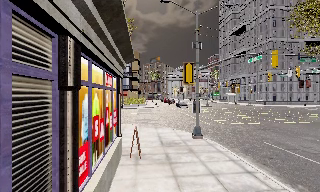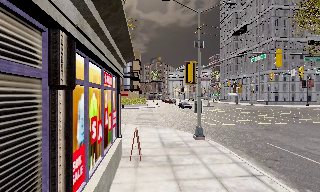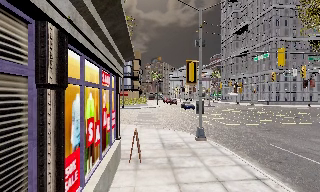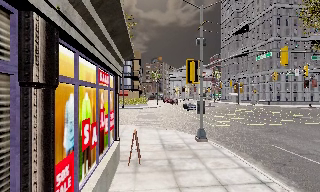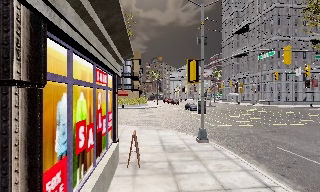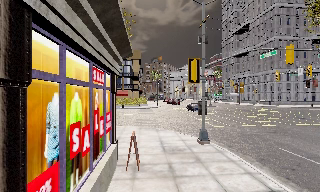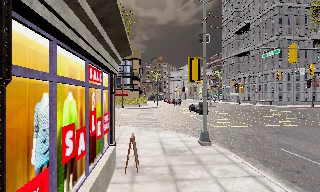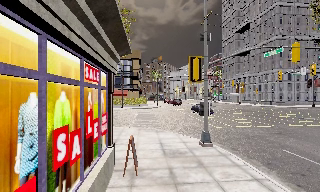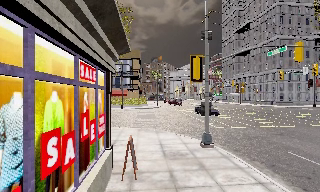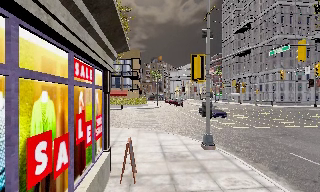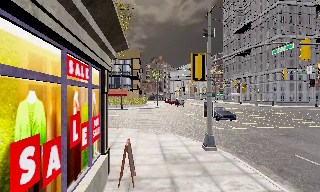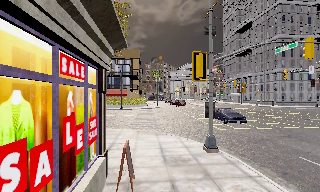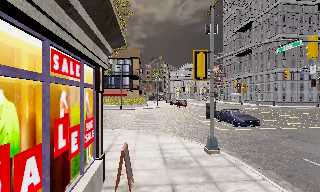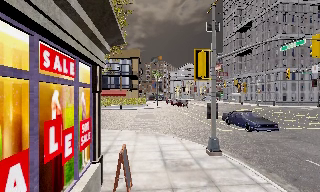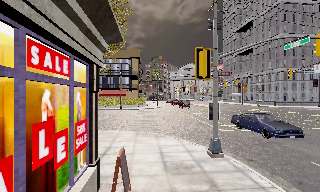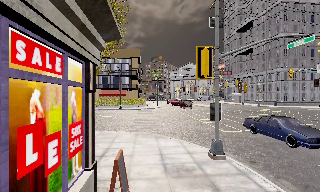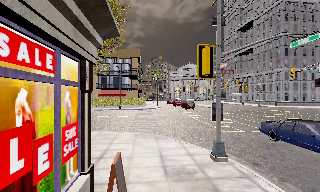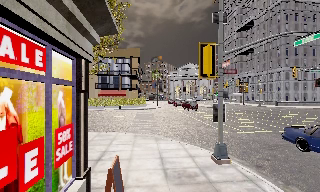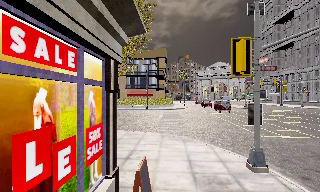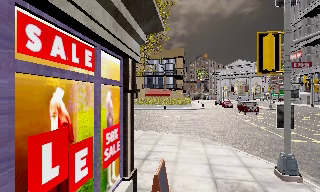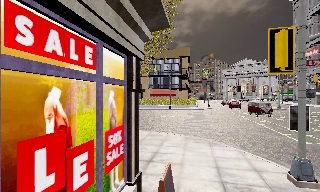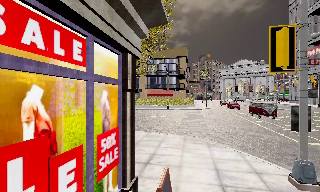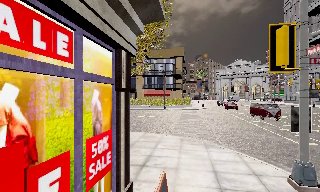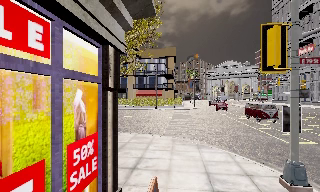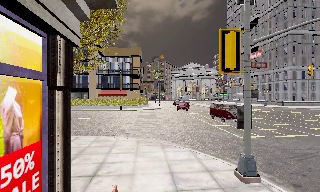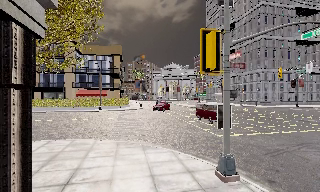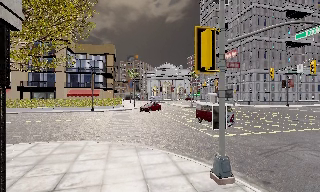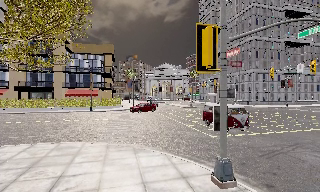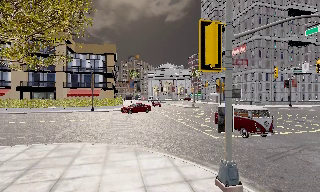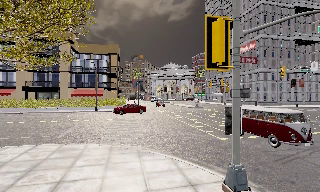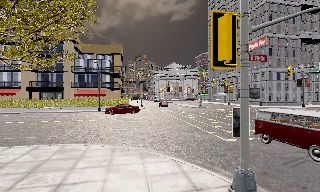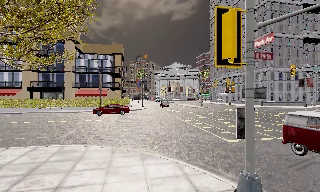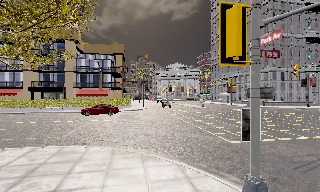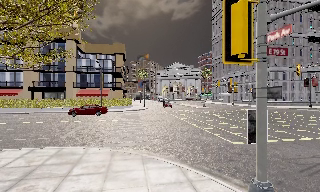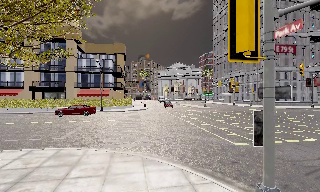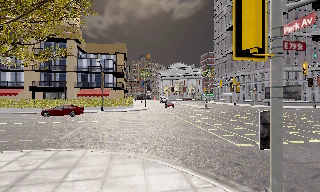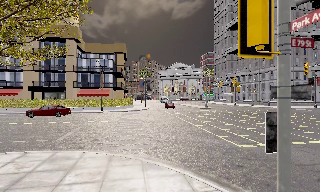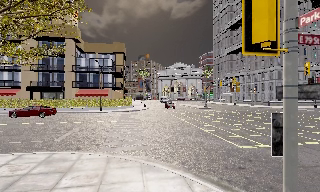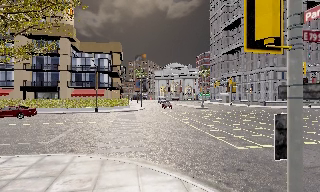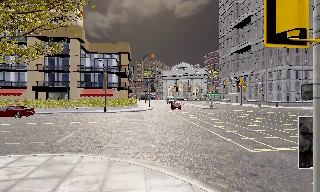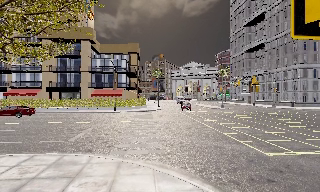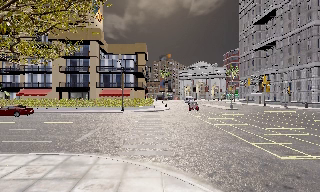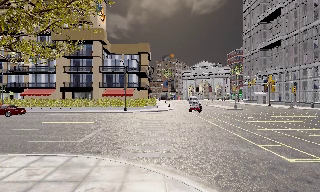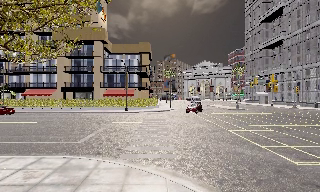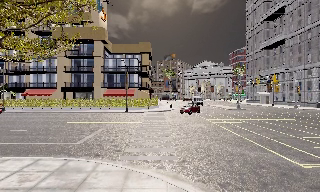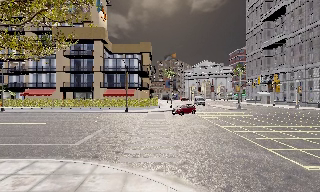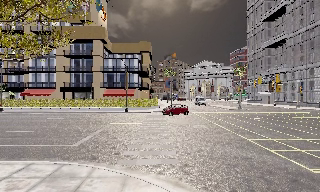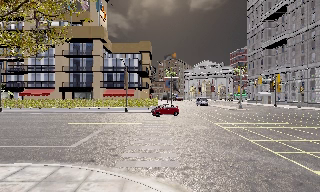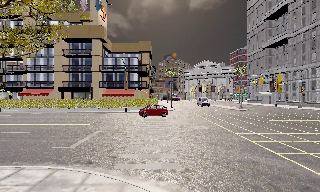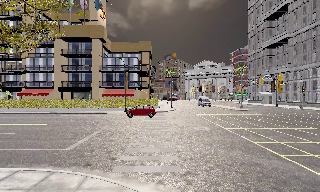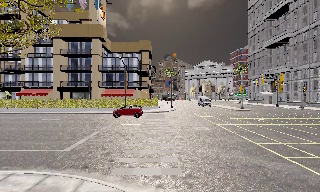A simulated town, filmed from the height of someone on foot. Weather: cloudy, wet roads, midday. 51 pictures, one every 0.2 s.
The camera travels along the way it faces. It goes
forward.
0.0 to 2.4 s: The camera travels forward, about 2.5 m, so what stands in front looms larger.
2.4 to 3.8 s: The camera swings to its left by about 15 degrees, and the scene slides to the right. It travels forward, about 1.5 m, so what stands in front looms larger.
3.8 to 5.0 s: The camera pans to its right, which is clockwise from overhead, by about 20 degrees. It travels forward, about 1 m, so what stands in front looms larger.
5.0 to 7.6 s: The camera travels forward, about 2.5 m, so what stands in front looms larger.
7.6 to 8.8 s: The scene slides to the right, as the camera pans about 10 degrees to its left. It travels forward, about 1 m, so what stands in front looms larger.
8.8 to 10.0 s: The camera travels forward, about 1 m, so what stands in front looms larger.
The film runs forward here.
